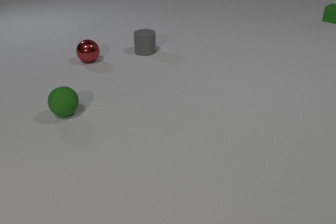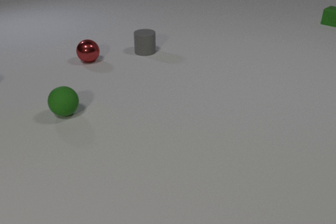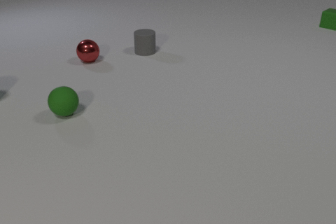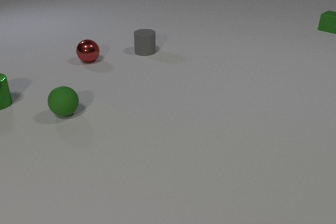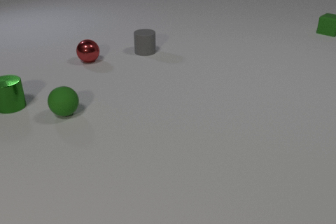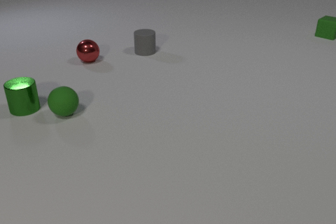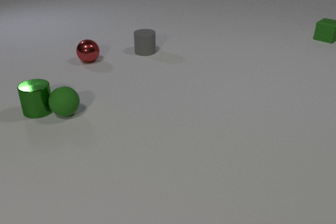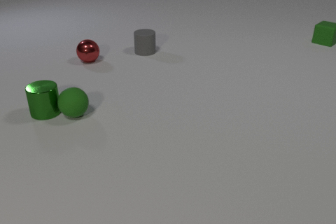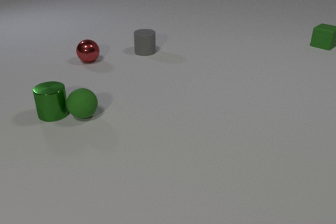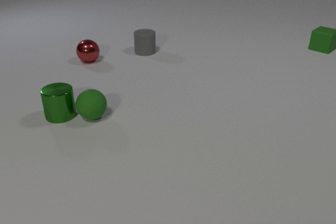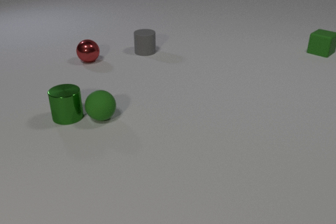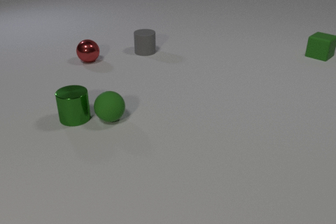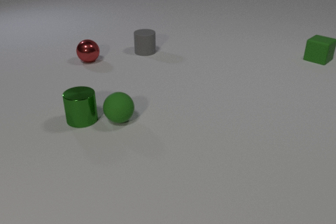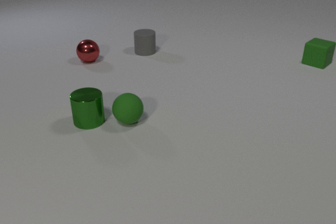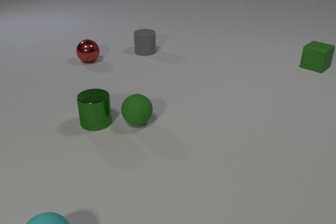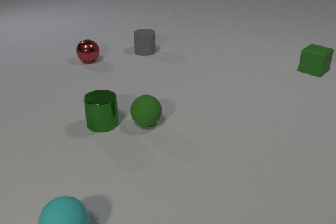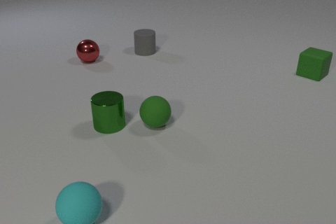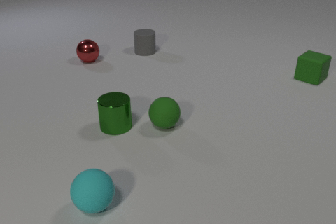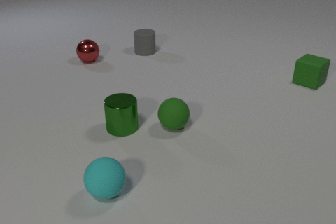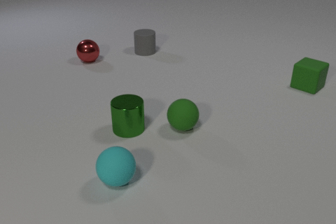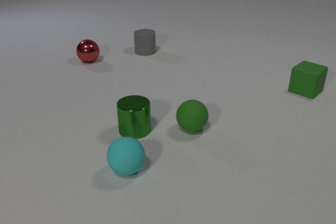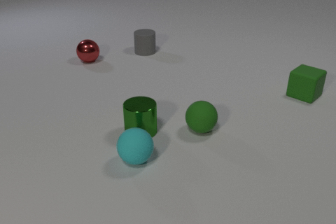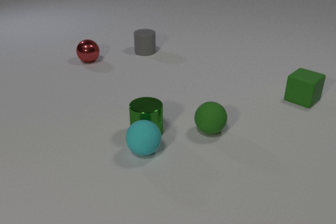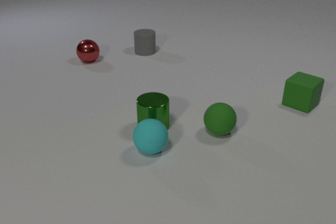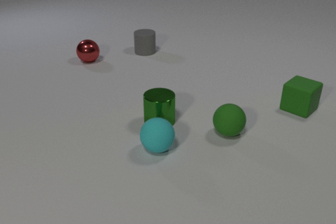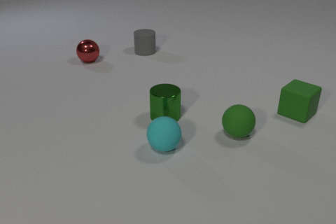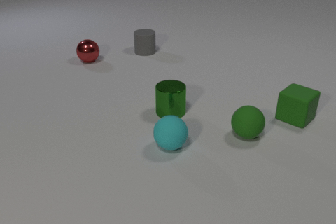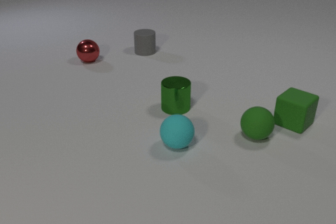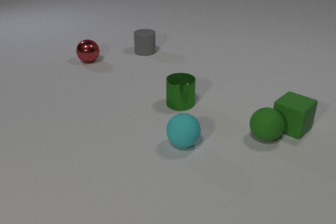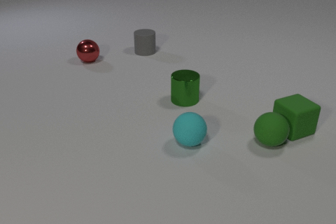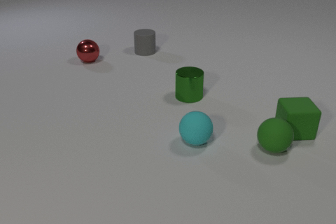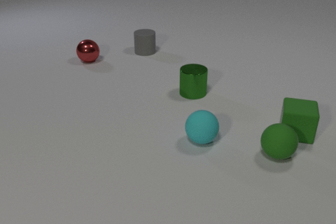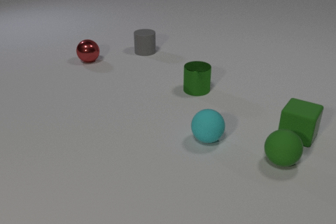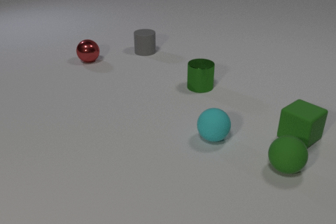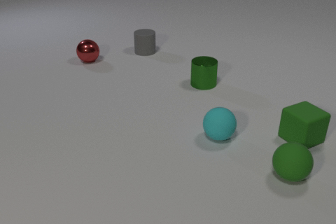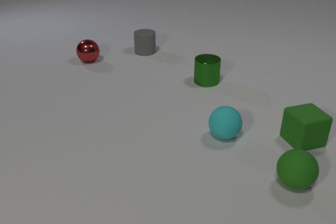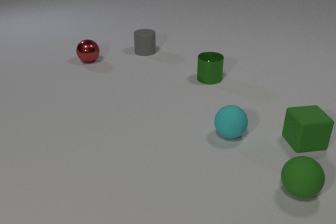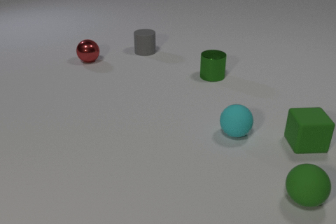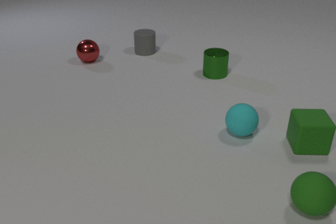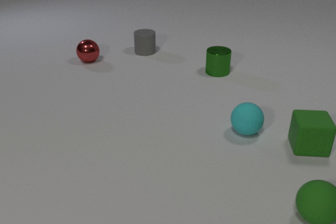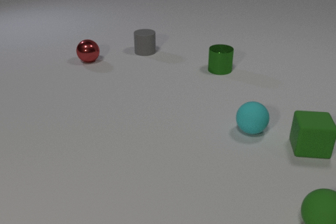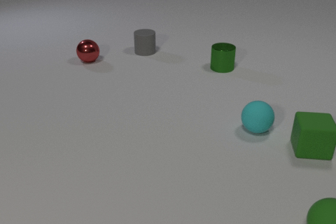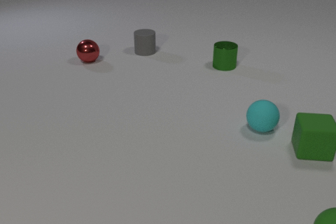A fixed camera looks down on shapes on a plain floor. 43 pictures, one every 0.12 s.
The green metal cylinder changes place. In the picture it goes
to the right.
The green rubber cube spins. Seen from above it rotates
clockwise.
0.00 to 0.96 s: The green metal cylinder comes in at the left edge, slides to the right and toward the camera. The green rubber sphere rolls to the right and toward the camera. The green rubber cube slides toward the camera. The green metal cylinder and the green rubber sphere collide.
0.96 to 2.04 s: The green metal cylinder slides to the right and toward the camera. The green rubber sphere rolls to the right. The cyan rubber sphere comes in at the bottom edge, rolls away from the camera and to the right. The green rubber cube slides toward the camera.
2.04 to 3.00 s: The green metal cylinder slides to the right. The green rubber sphere rolls to the right. The cyan rubber sphere rolls away from the camera and to the right. The green rubber cube slides toward the camera. The green metal cylinder and the cyan rubber sphere collide.
3.00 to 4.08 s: The green metal cylinder slides away from the camera and to the right. The green rubber sphere rolls toward the camera and to the right. The cyan rubber sphere rolls to the right and away from the camera. The green rubber cube slides toward the camera, spins so that its near face slides to the left, clockwise seen from above. The green rubber sphere and the green rubber cube collide.
4.08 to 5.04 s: The green metal cylinder slides away from the camera and to the right. The green rubber sphere rolls toward the camera and to the right. The cyan rubber sphere rolls to the right and away from the camera. The green rubber cube slides toward the camera and to the right, spins so that its near face slides to the left, clockwise seen from above.
What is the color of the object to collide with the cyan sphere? green.
What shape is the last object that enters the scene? sphere.
What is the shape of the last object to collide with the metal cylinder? sphere.
